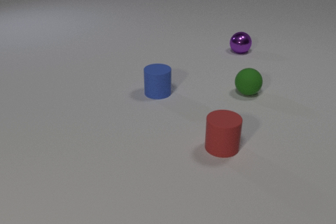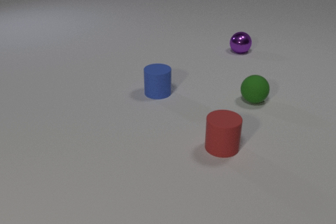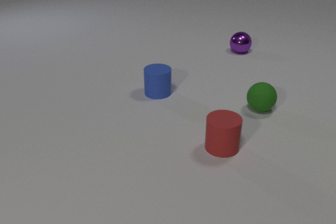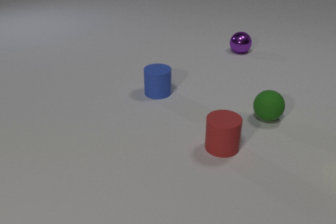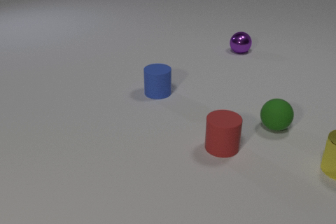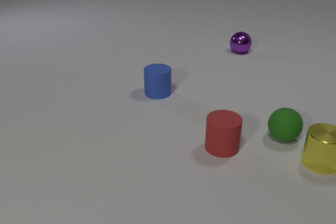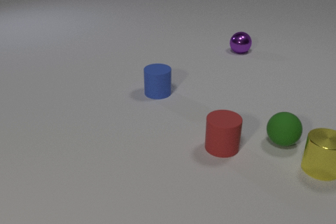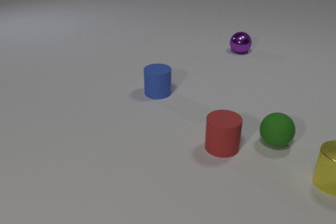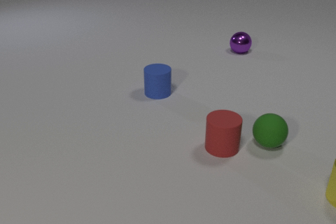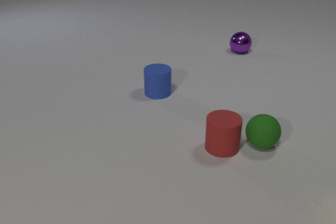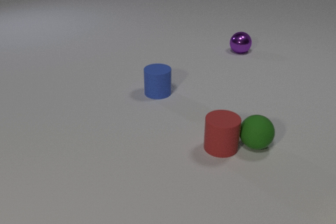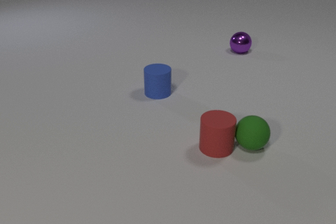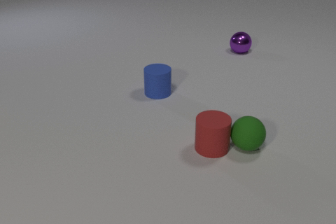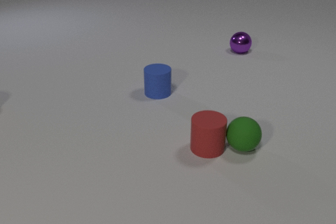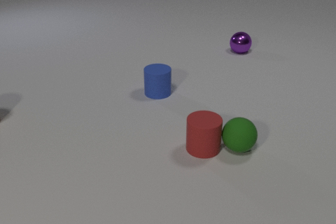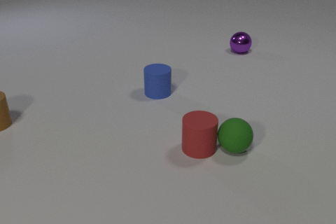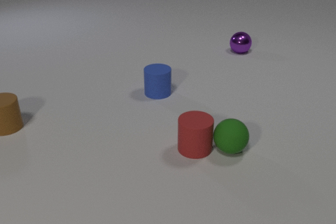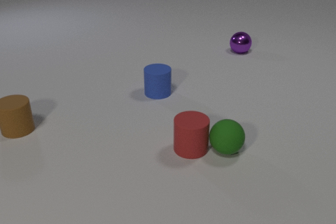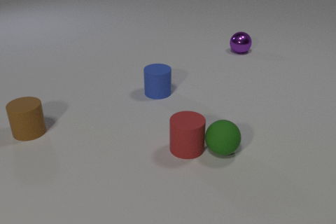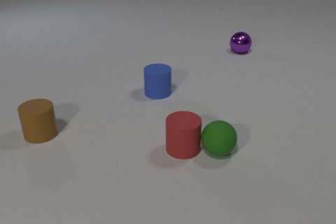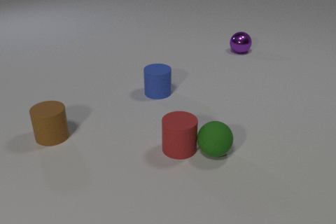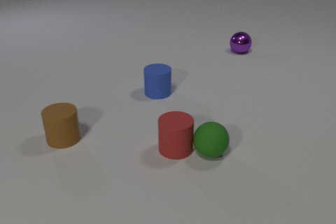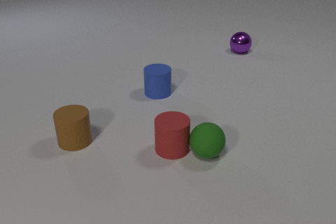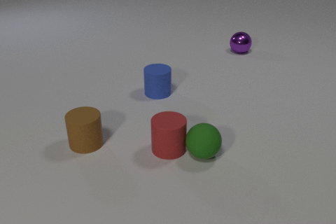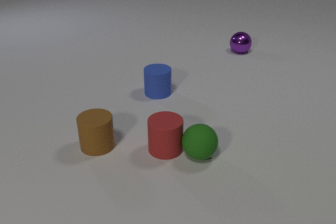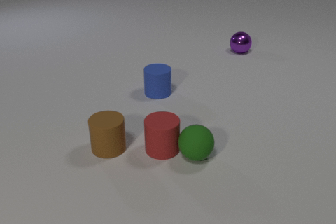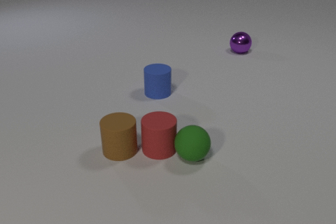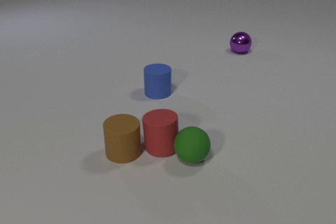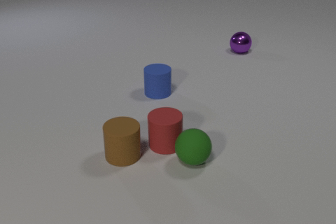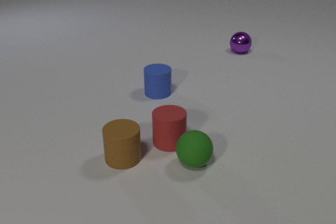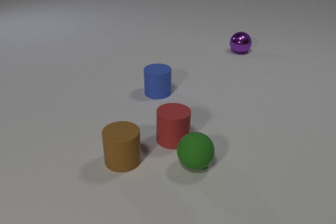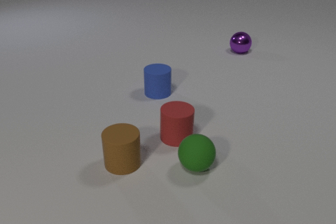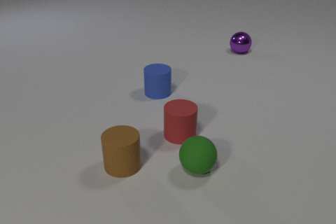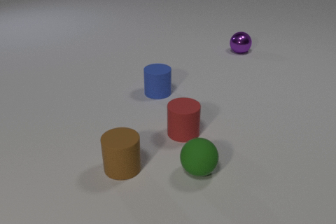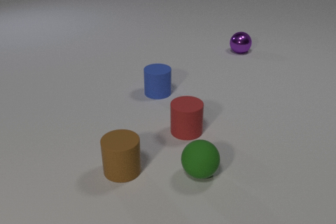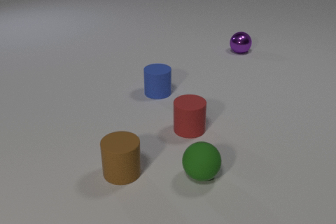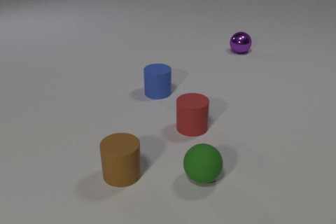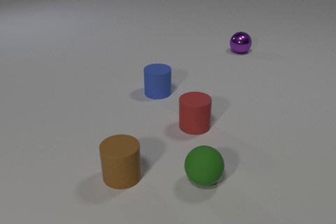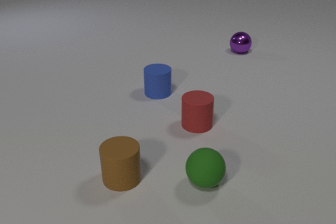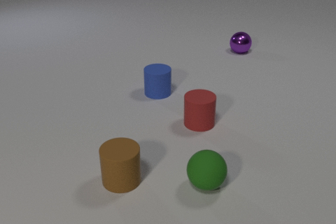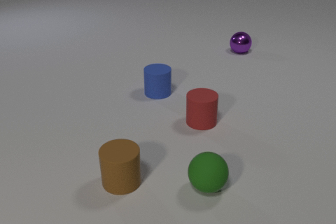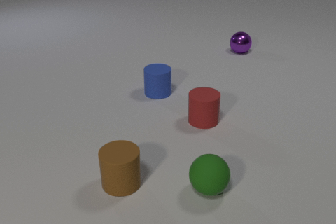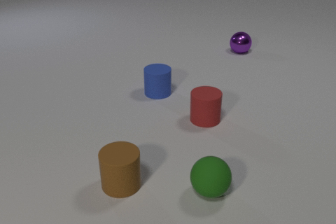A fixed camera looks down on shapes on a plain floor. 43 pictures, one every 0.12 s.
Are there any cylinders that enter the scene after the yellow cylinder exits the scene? yes.
How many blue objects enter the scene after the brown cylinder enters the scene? 0.
What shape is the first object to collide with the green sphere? cylinder.
0.00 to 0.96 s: The yellow metal cylinder comes in at the right edge, slides toward the camera. The green rubber sphere rolls toward the camera. The yellow metal cylinder and the green rubber sphere collide.
0.96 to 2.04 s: The yellow metal cylinder slides toward the camera and to the right, leaves at the right edge. The green rubber sphere rolls to the left and toward the camera. The red rubber cylinder slides to the left. The brown rubber cylinder comes in at the left edge, slides to the right and toward the camera. The green rubber sphere and the red rubber cylinder collide.
2.04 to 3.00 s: The green rubber sphere rolls to the left and toward the camera. The red rubber cylinder slides to the left. The brown rubber cylinder slides to the right and toward the camera.
3.00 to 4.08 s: The green rubber sphere rolls toward the camera. The red rubber cylinder slides away from the camera and to the right. The brown rubber cylinder slides toward the camera. The red rubber cylinder and the brown rubber cylinder collide.
4.08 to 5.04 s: The green rubber sphere rolls toward the camera and to the right. The red rubber cylinder slides away from the camera and to the right. The brown rubber cylinder slides toward the camera.
